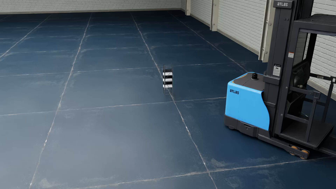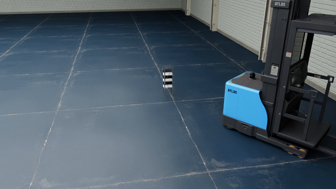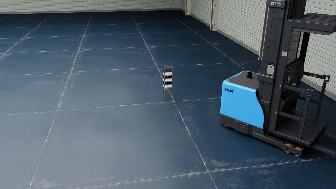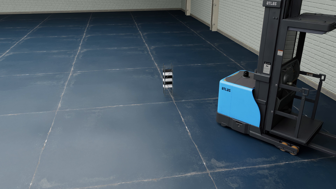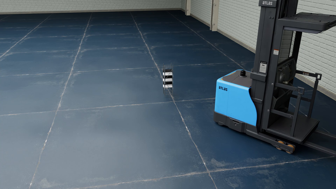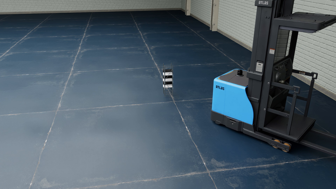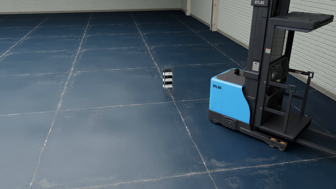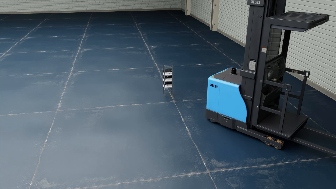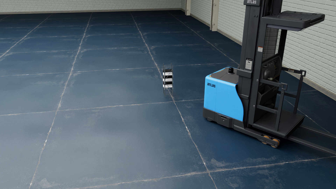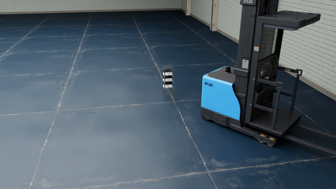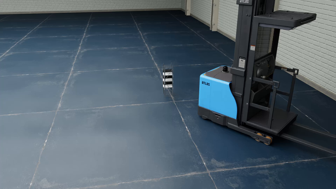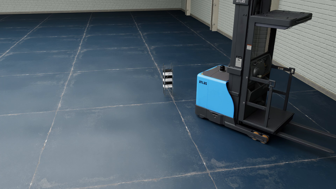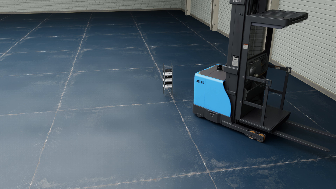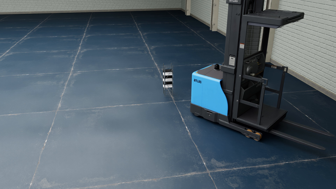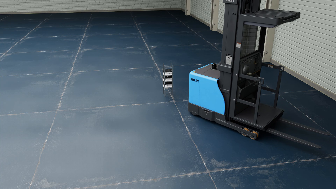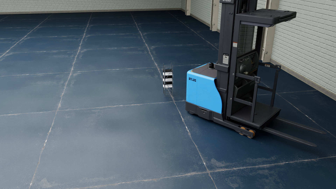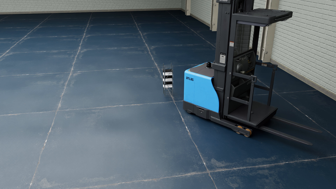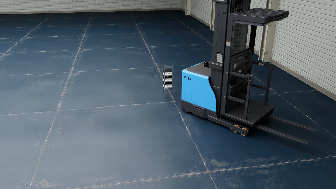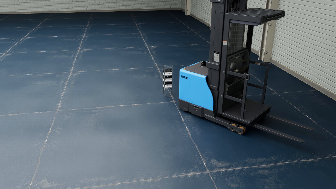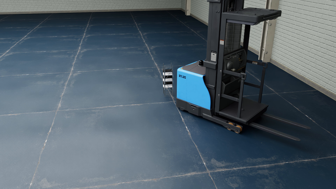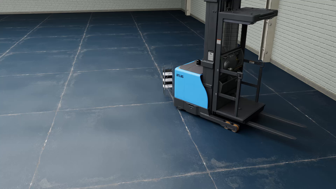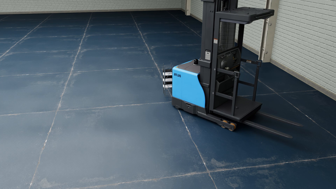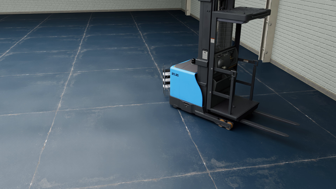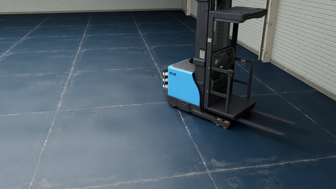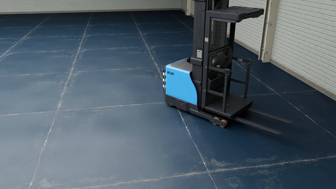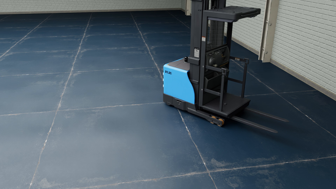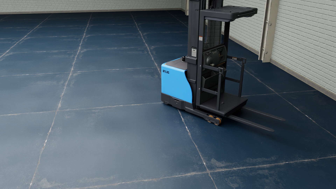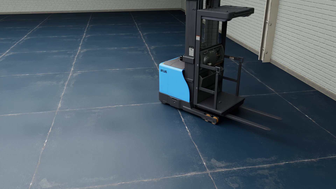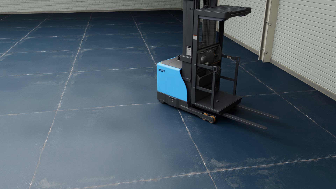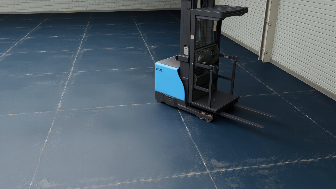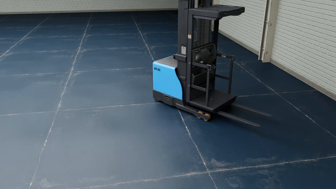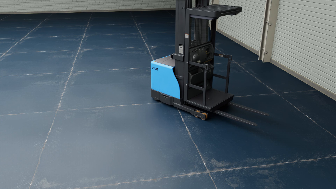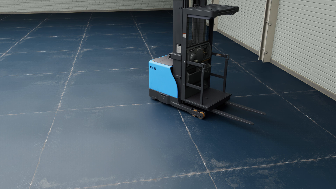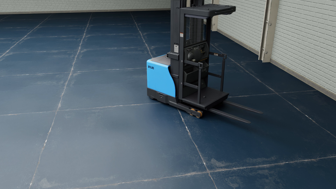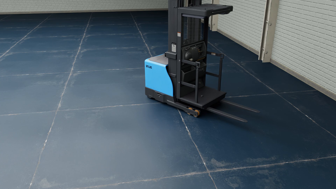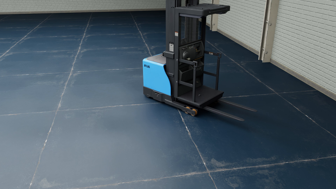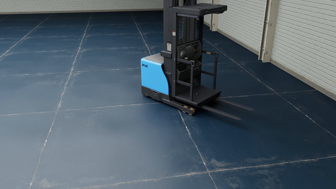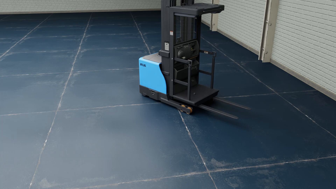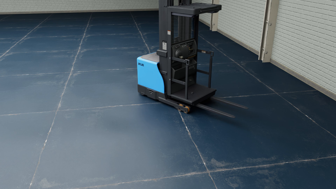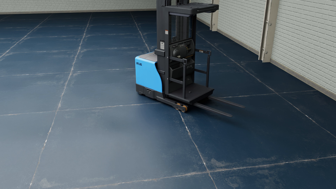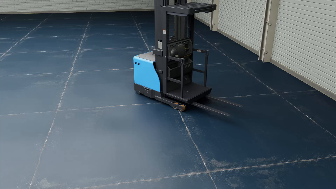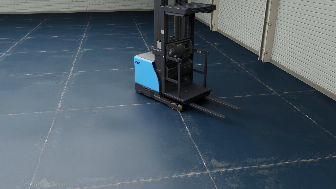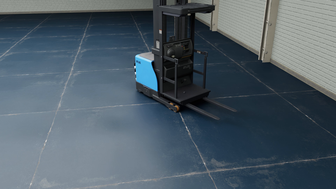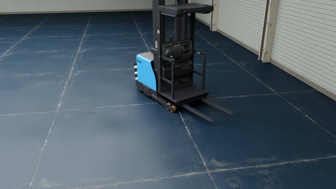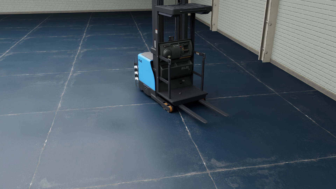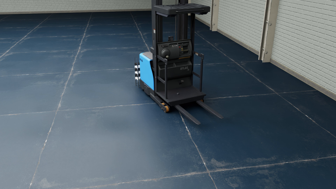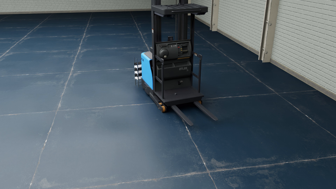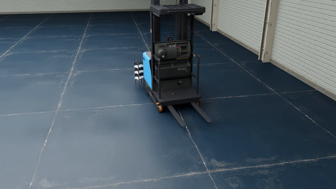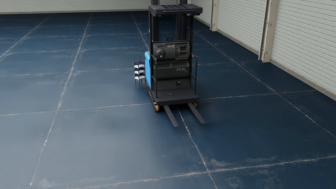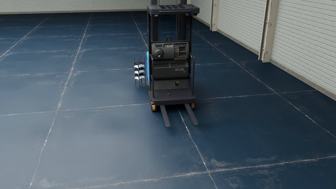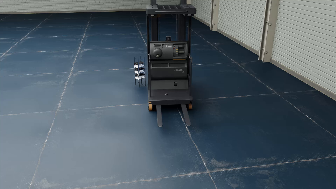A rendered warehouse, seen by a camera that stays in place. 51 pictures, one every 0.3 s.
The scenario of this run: A forklift runs into an object in its way.
